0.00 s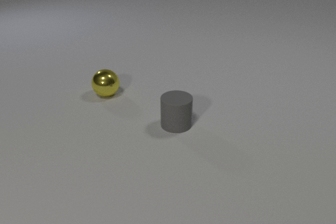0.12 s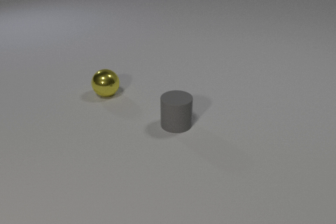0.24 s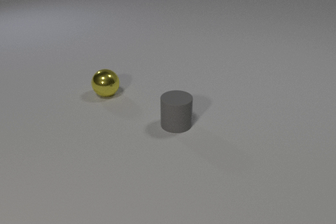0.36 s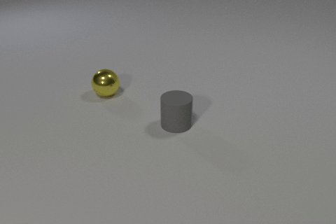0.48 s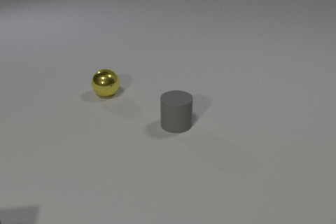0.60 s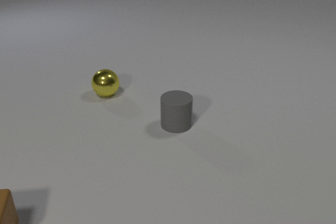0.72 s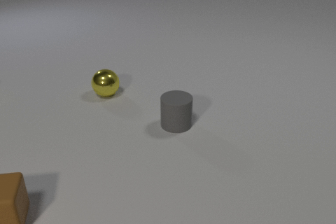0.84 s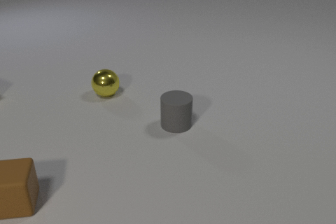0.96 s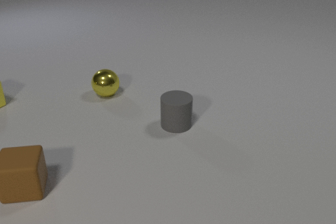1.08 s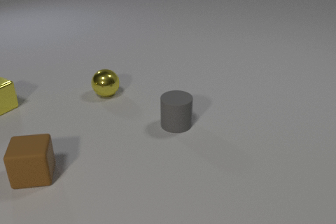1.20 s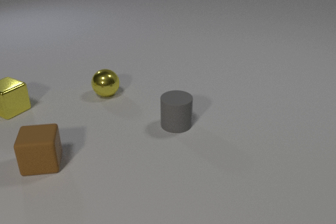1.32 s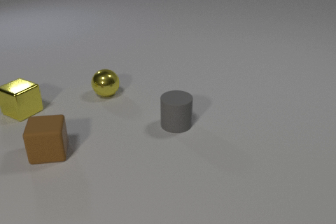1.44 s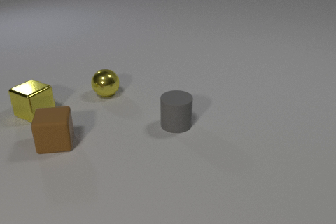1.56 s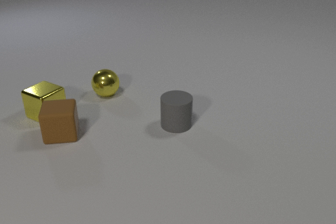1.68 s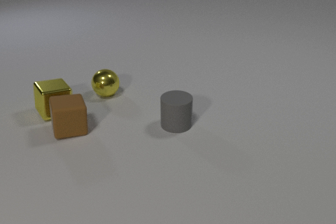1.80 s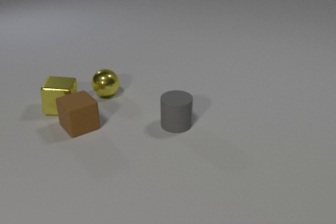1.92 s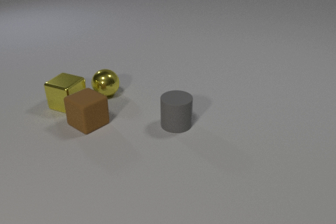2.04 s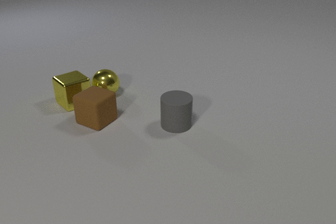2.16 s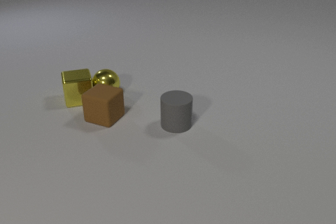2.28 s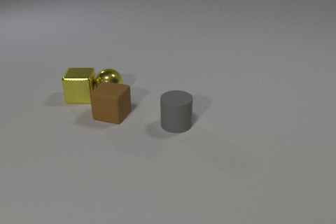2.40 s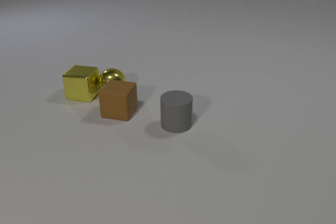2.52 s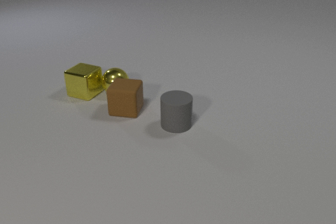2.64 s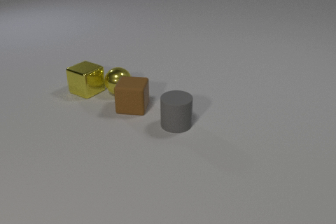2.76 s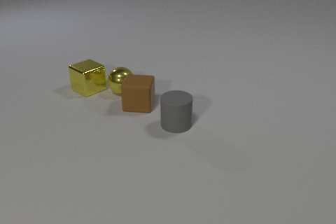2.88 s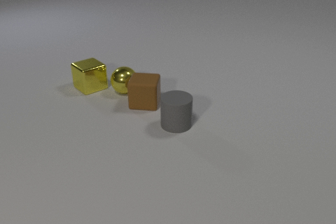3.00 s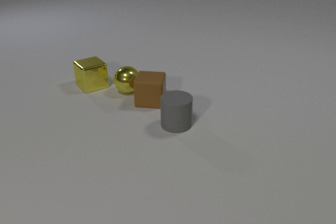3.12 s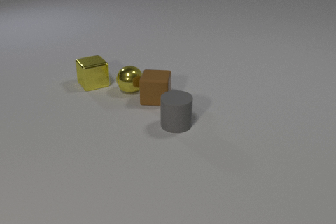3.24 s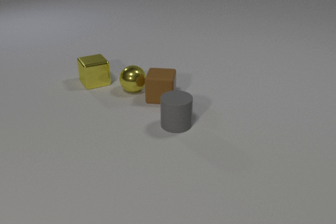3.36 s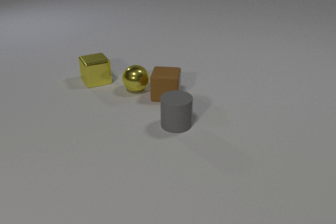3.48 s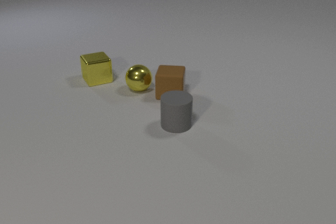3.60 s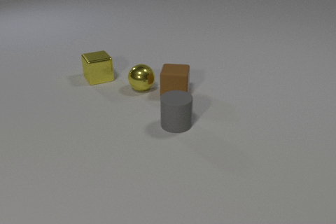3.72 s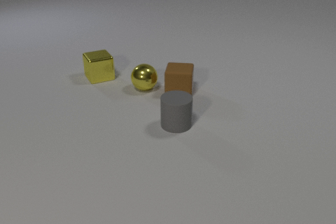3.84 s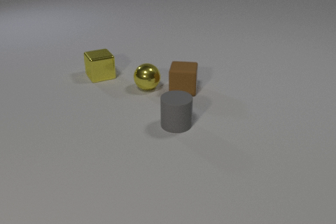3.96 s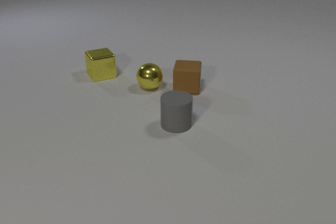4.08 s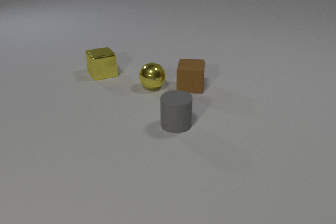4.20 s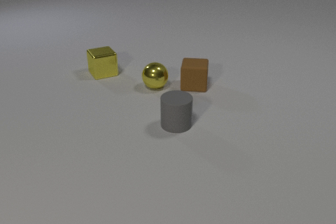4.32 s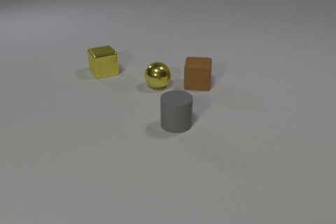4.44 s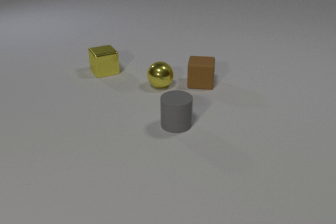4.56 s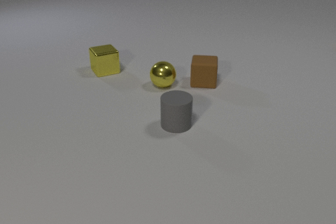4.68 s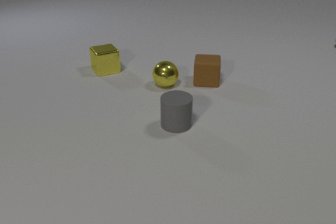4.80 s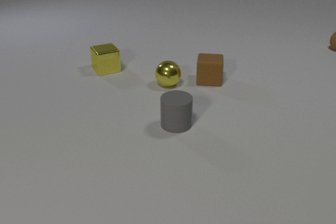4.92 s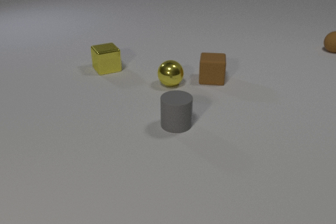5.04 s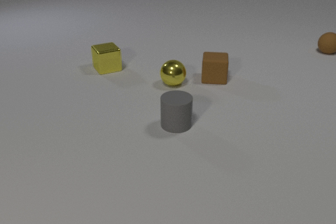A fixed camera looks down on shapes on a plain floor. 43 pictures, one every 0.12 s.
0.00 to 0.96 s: The brown rubber cube comes in at the bottom edge, slides away from the camera and to the right. The yellow metal cube comes in at the left edge.
0.96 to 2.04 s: The brown rubber cube slides away from the camera and to the right, spins counterclockwise seen from above by about 45 degrees, its near face sliding to the right. The yellow metal cube slides to the right, spins so that its near face slides to the left, clockwise seen from above. The brown rubber cube and the yellow metal cube collide.
2.04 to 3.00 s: The brown rubber cube slides to the right and away from the camera, spins counterclockwise seen from above by about 30 degrees, its near face sliding to the right. The yellow metal cube slides away from the camera and to the right, spins clockwise seen from above by about 90 degrees, its near face sliding to the left. The yellow metal sphere rolls to the right. The yellow metal cube and the yellow metal sphere collide.
3.00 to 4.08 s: The brown rubber cube slides to the right and away from the camera. The yellow metal cube slides away from the camera and to the right. The yellow metal sphere rolls to the right.
4.08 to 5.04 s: The brown rubber cube slides to the right and away from the camera. The yellow metal cube slides away from the camera. The yellow metal sphere rolls to the right. The brown rubber sphere comes in at the right edge, rolls toward the camera and to the left.
What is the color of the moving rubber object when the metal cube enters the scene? brown.
What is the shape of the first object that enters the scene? cube.
How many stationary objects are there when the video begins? 2.
